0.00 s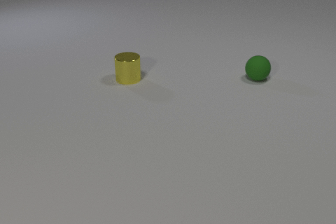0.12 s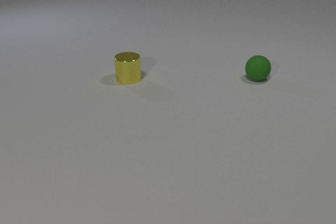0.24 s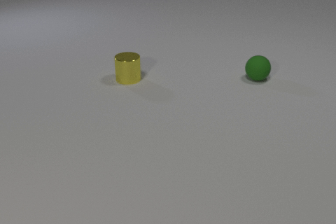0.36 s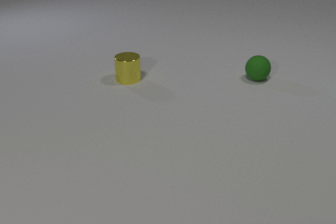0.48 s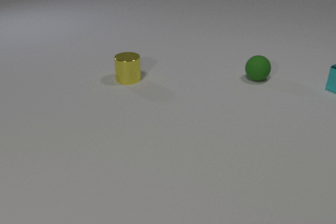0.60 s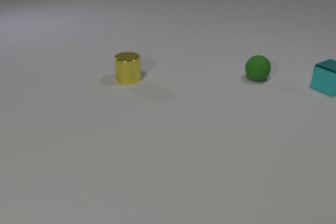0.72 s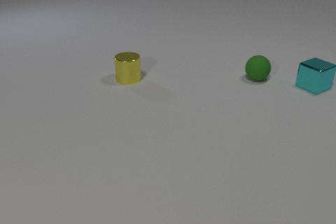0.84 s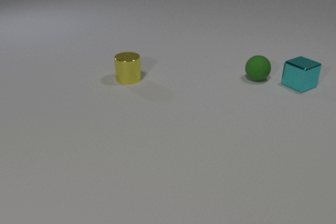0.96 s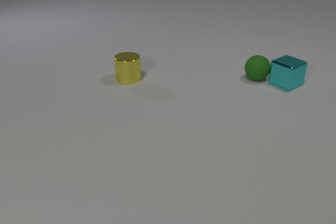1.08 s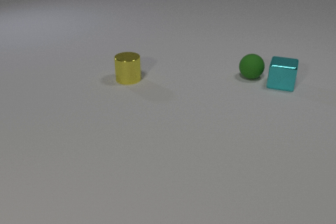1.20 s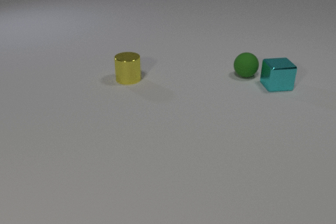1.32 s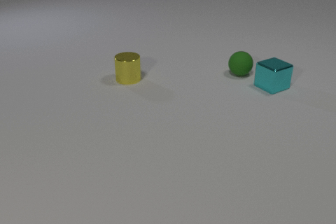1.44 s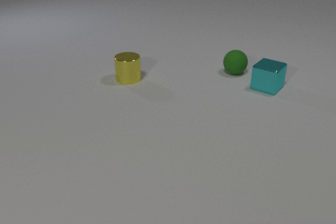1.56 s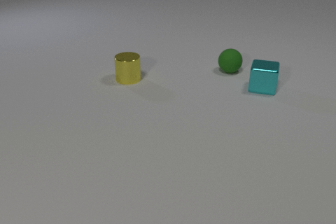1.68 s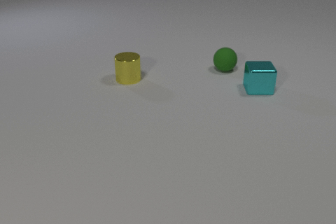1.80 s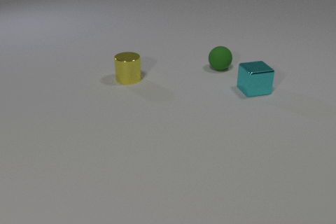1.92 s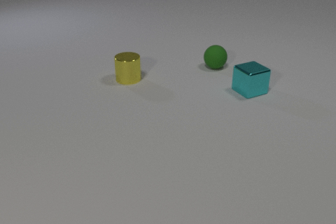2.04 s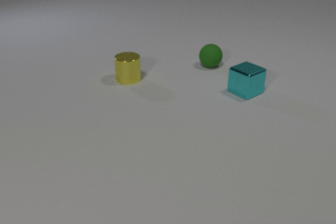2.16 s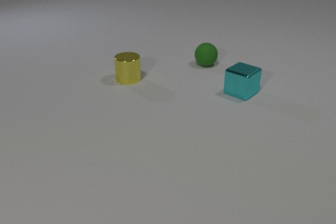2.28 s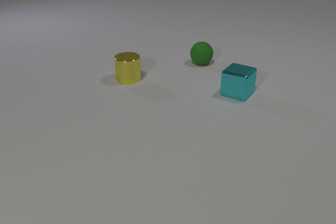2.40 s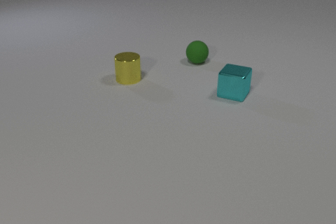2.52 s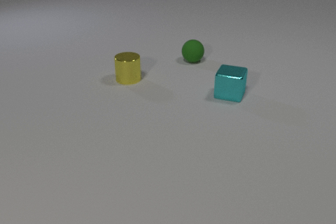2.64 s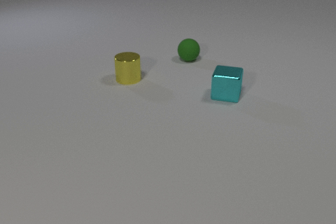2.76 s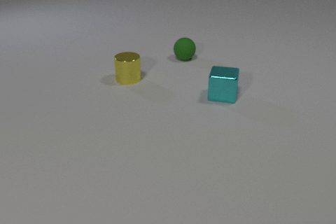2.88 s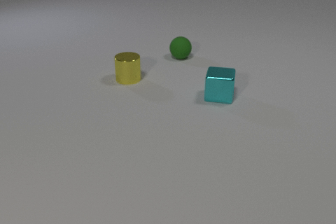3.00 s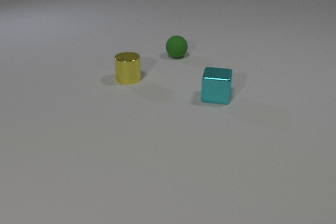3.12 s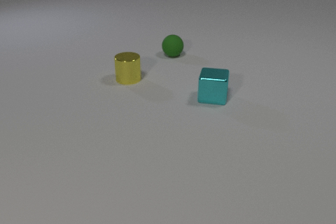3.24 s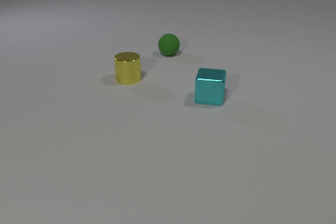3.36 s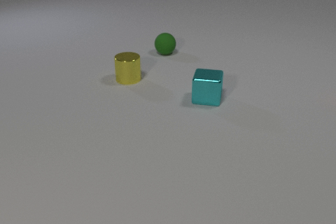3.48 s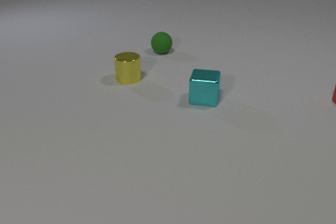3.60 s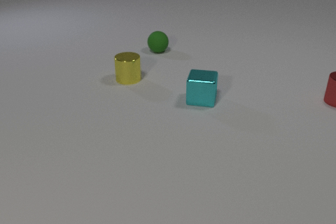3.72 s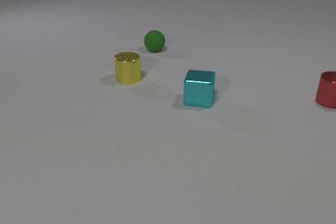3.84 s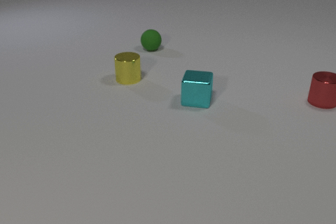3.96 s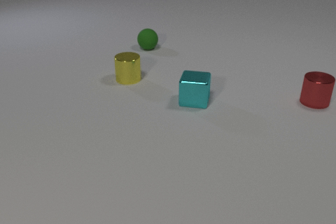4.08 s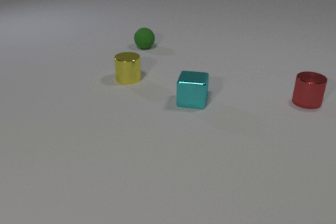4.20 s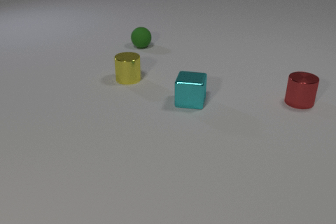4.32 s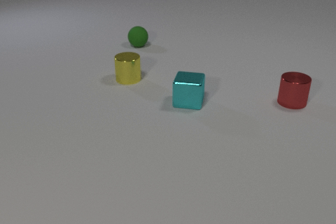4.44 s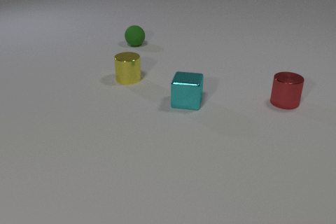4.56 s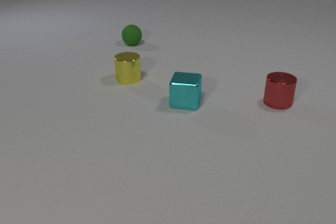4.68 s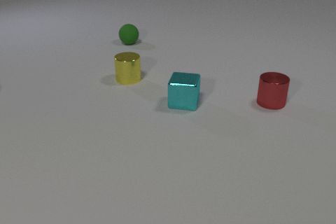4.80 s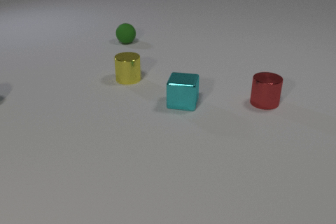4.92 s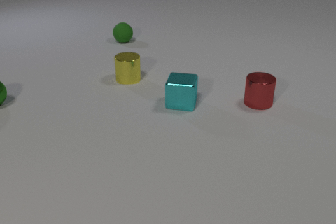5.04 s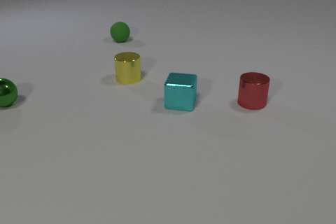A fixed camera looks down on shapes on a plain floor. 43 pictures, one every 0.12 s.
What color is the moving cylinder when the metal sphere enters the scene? red.
How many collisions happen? 1.
What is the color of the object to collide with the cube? green.
0.00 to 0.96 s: The cyan metal cube comes in at the right edge, slides to the left. The cyan metal cube and the green rubber sphere collide.
0.96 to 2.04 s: The cyan metal cube slides to the left and toward the camera, spins so that its near face slides to the right, counterclockwise seen from above. The green rubber sphere rolls to the left and away from the camera.
2.04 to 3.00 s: The cyan metal cube slides to the left and toward the camera, spins so that its near face slides to the right, counterclockwise seen from above. The green rubber sphere rolls to the left and away from the camera.
3.00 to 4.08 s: The cyan metal cube slides to the left and toward the camera. The green rubber sphere rolls to the left and away from the camera. The red metal cylinder comes in at the right edge, slides to the left and toward the camera.
4.08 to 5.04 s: The cyan metal cube slides to the left. The green rubber sphere rolls to the left and away from the camera. The red metal cylinder slides to the left. The green metal sphere comes in at the left edge, rolls to the right.
